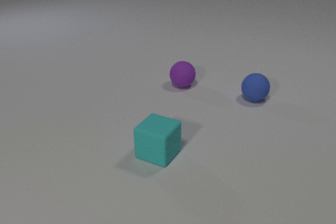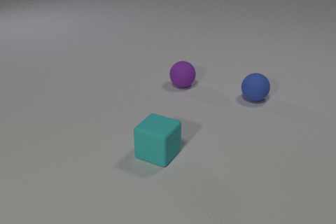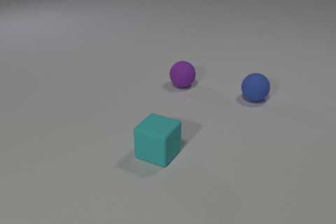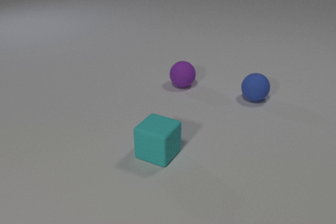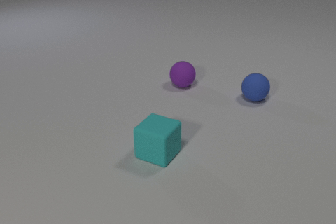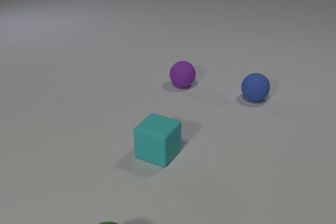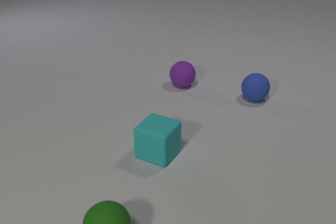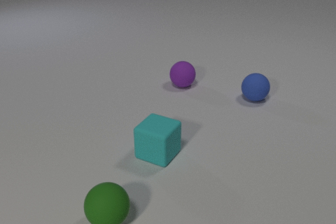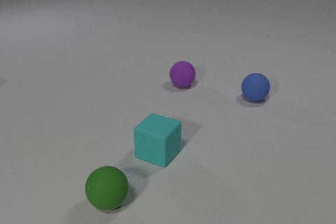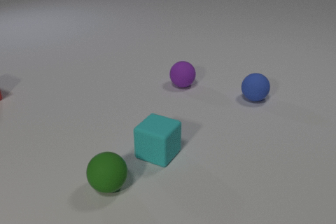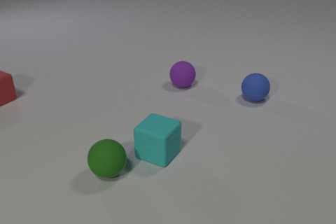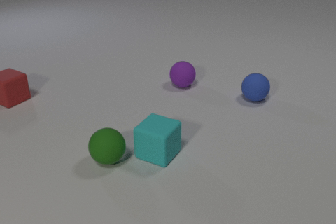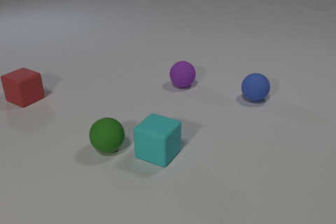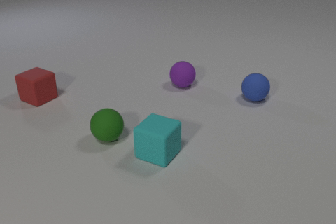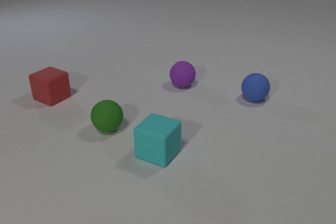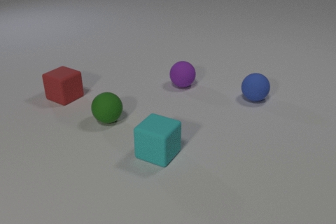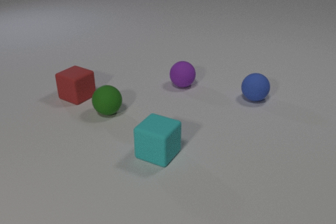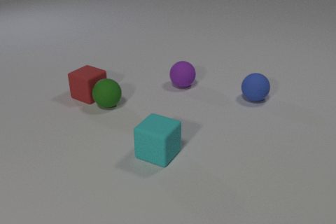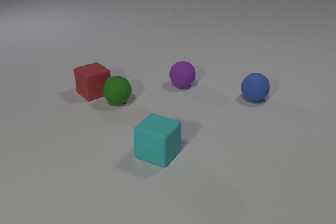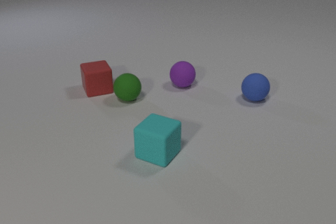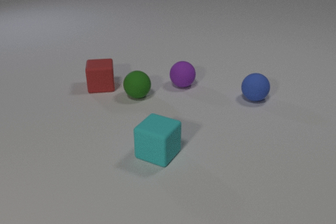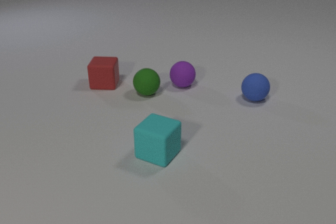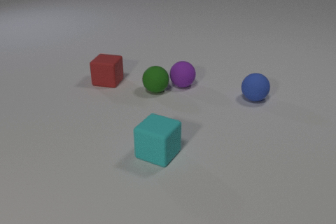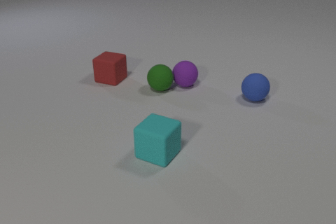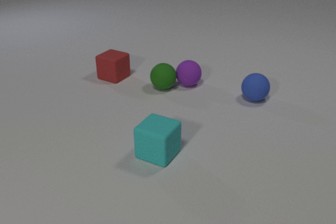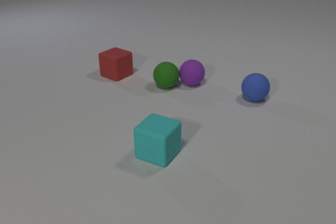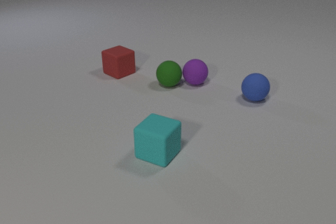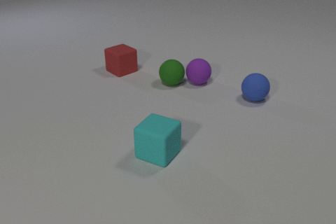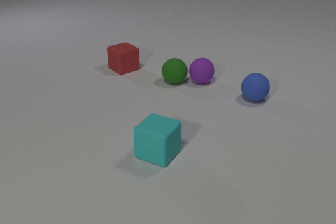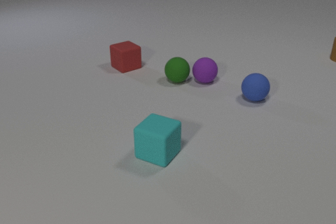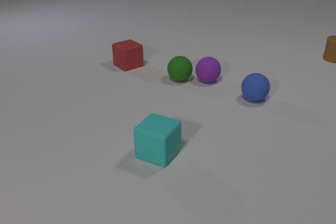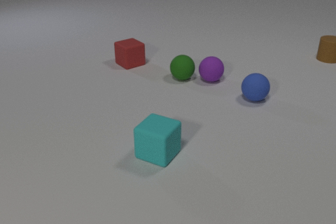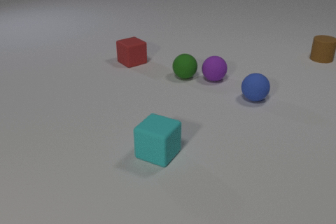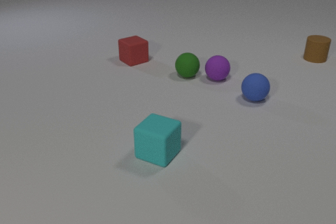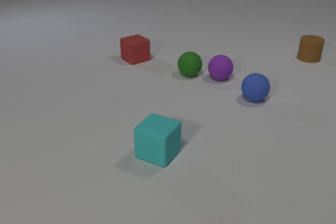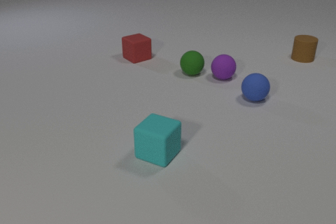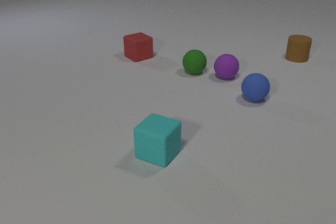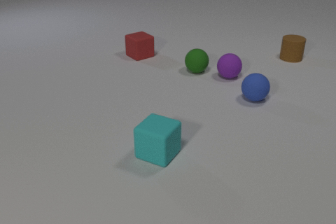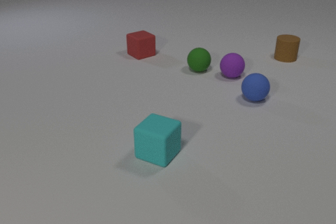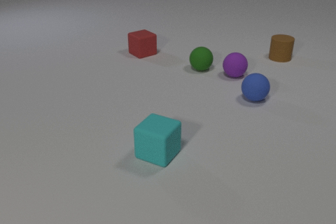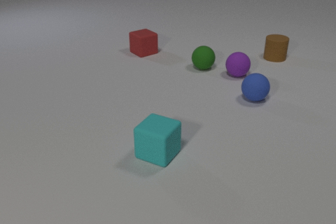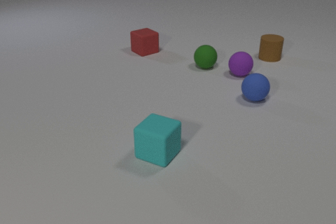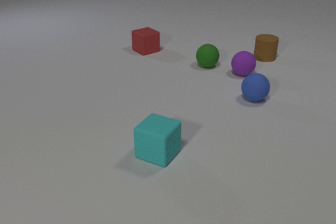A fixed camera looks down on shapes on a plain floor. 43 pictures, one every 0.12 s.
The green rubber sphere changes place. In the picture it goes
away from the camera.
The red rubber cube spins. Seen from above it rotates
clockwise.
0.00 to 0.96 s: The green rubber sphere comes in at the bottom edge, rolls away from the camera.
0.96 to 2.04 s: The green rubber sphere rolls away from the camera. The red rubber cube comes in at the left edge, slides to the right. The green rubber sphere and the red rubber cube collide.
2.04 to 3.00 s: The green rubber sphere rolls to the right and away from the camera. The red rubber cube slides away from the camera and to the right, spins clockwise seen from above by about 90 degrees, its near face sliding to the left. The purple rubber sphere rolls to the right. The green rubber sphere and the purple rubber sphere collide.
3.00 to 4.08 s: The green rubber sphere rolls away from the camera and to the right. The red rubber cube slides away from the camera and to the right. The purple rubber sphere rolls to the right and away from the camera. The brown rubber cylinder comes in at the right edge, slides to the left.
4.08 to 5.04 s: The green rubber sphere rolls away from the camera and to the right. The red rubber cube slides away from the camera and to the right. The purple rubber sphere rolls to the right and away from the camera. The brown rubber cylinder slides to the left.
What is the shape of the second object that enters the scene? cube.
What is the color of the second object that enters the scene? red.
How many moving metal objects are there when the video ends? 0.
